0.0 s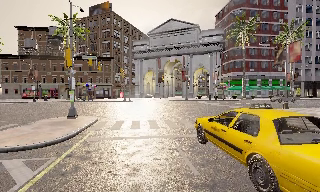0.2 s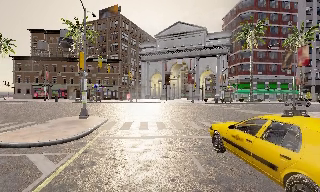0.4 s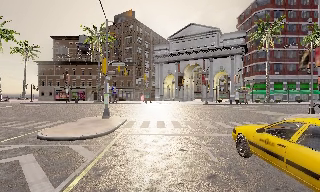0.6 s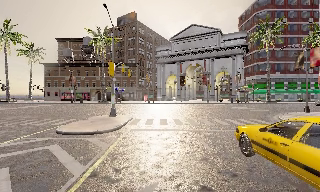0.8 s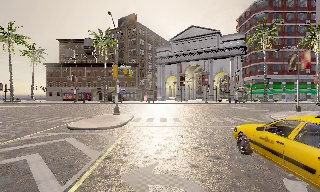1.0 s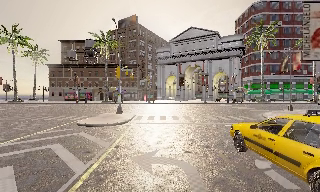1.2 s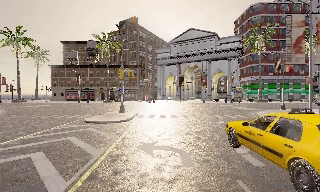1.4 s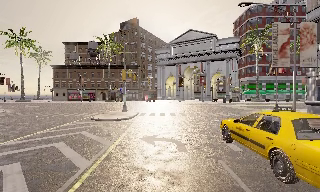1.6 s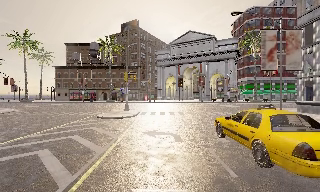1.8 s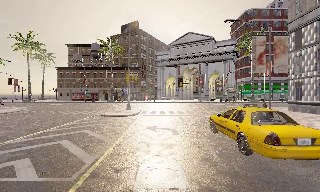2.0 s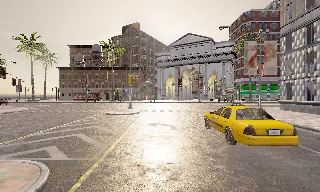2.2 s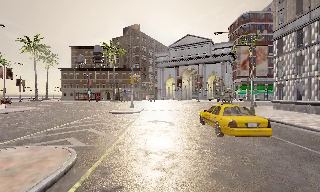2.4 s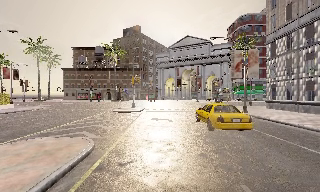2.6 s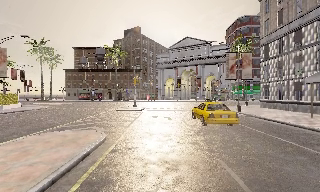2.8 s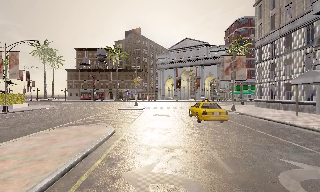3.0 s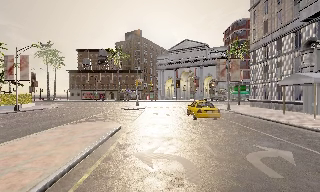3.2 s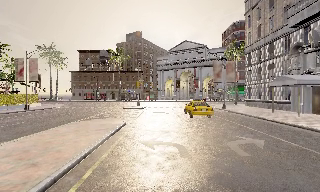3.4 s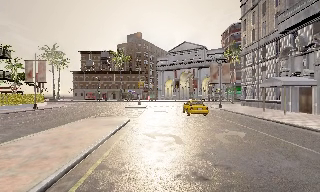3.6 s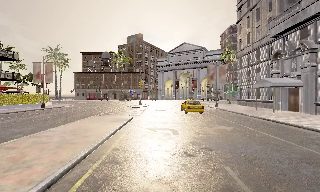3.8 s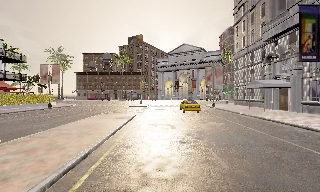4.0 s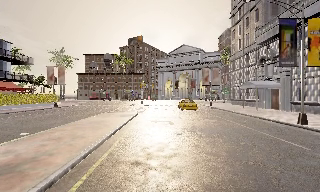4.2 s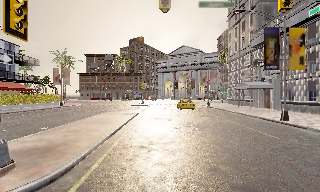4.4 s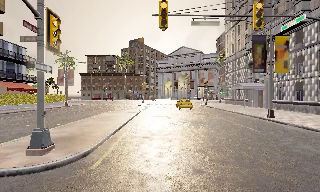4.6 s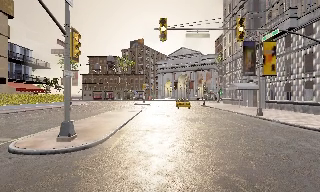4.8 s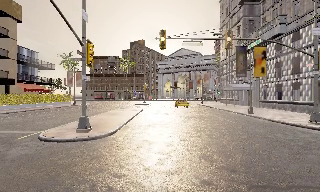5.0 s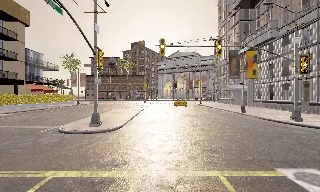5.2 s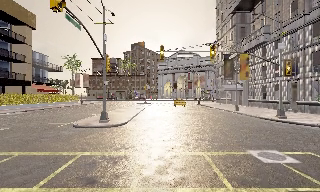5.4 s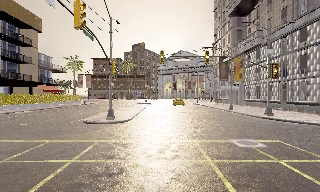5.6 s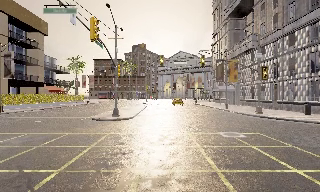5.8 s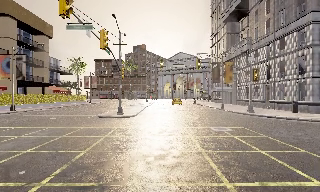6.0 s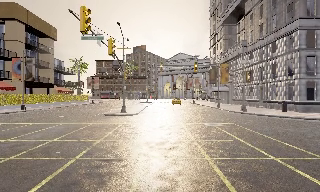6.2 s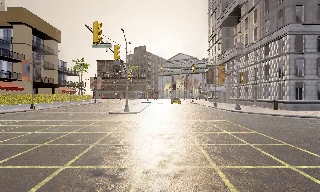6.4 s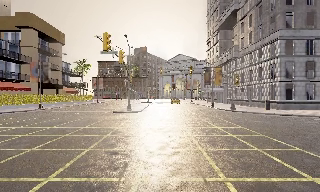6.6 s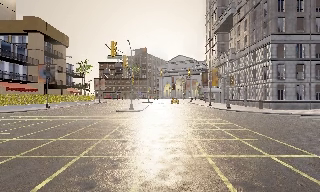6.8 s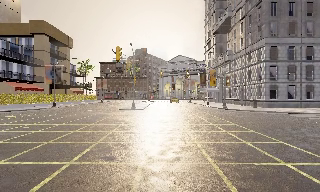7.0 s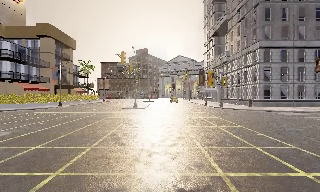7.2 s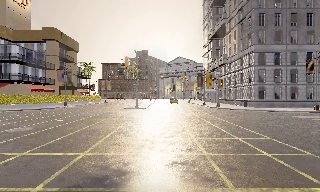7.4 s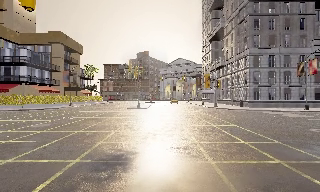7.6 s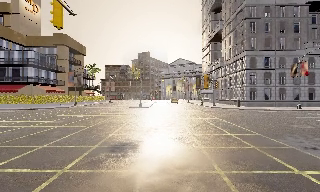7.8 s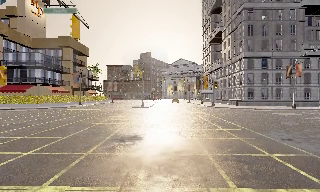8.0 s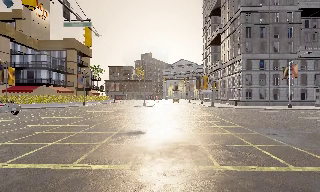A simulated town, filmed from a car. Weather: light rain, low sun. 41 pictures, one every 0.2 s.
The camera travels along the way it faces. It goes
backward.
0.0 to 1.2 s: The camera travels backward, about 5 m, so what stands in front gets smaller. It gains speed.
1.2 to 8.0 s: The camera travels backward, about 45 m, so what stands in front gets smaller.
The film runs backward here.
